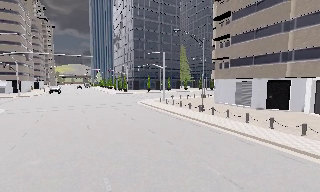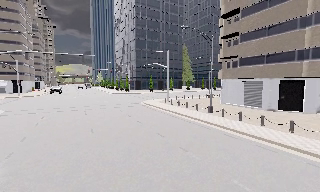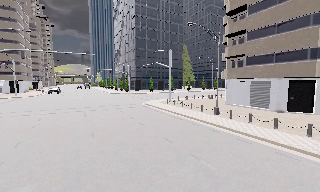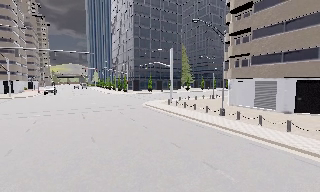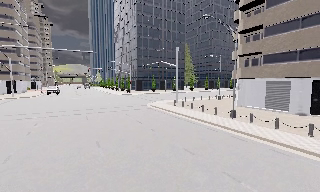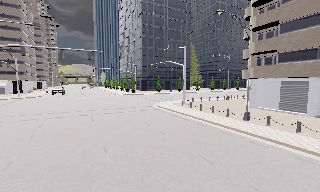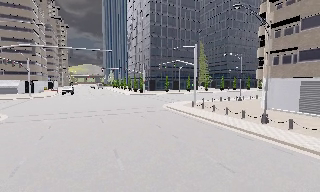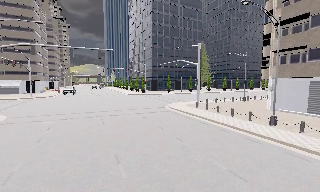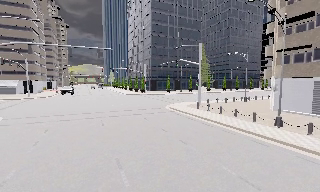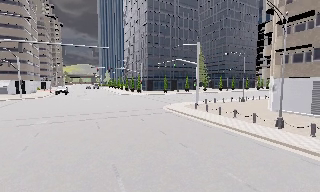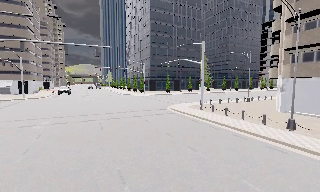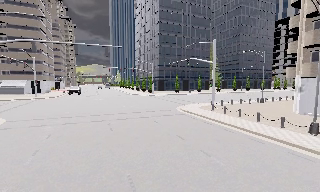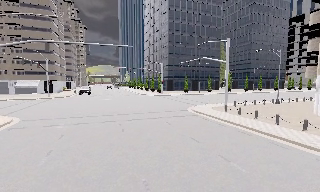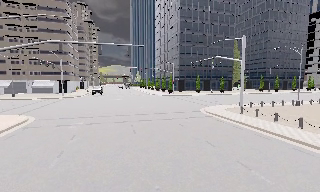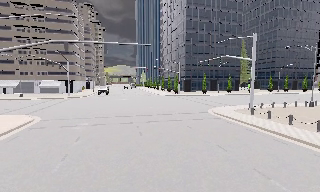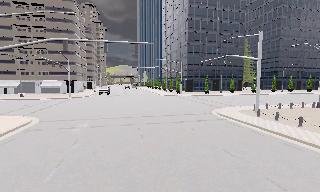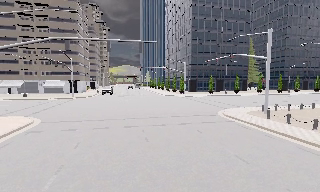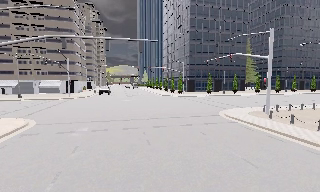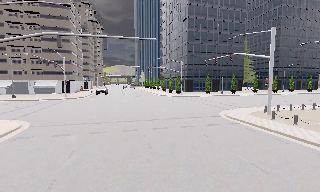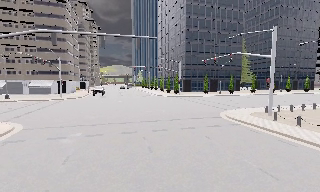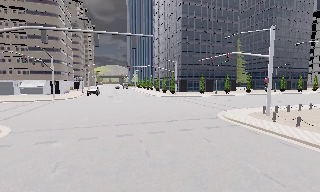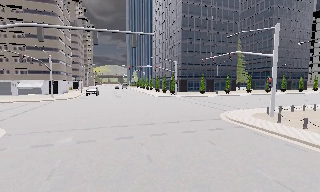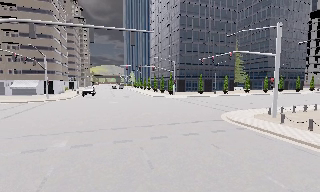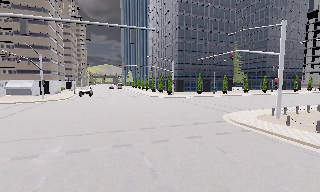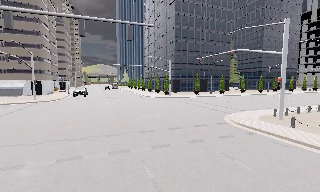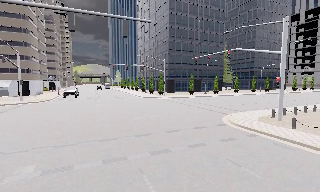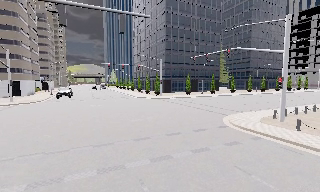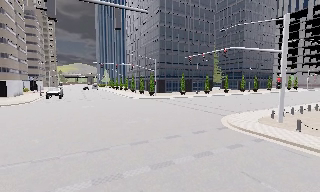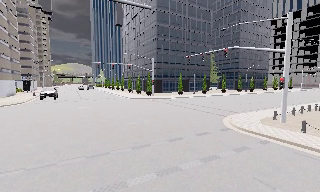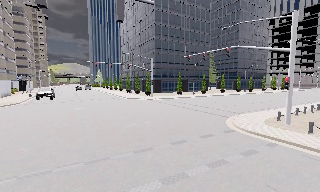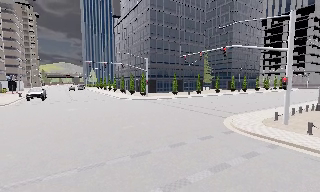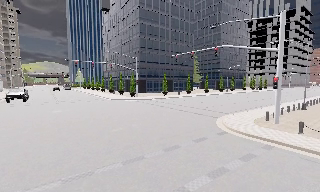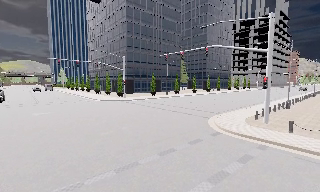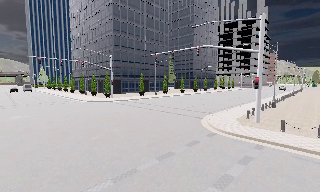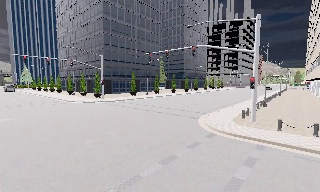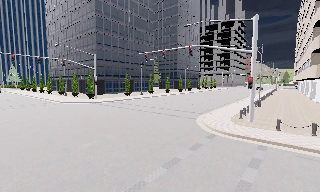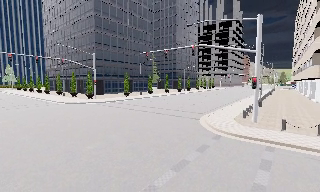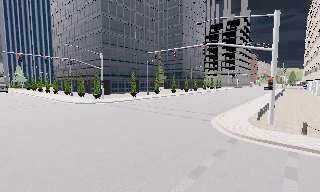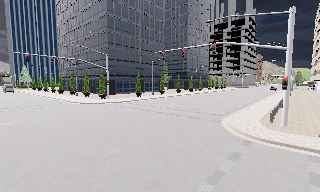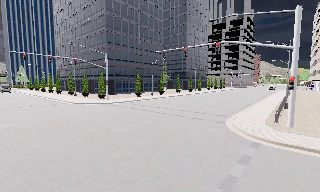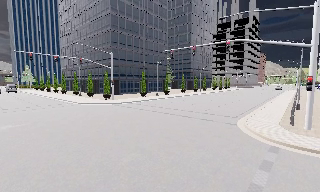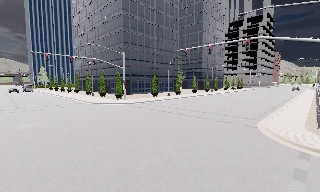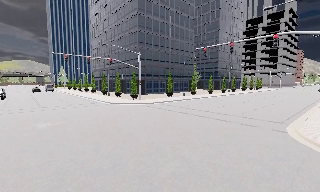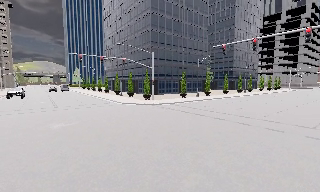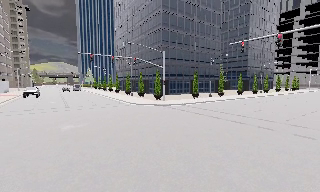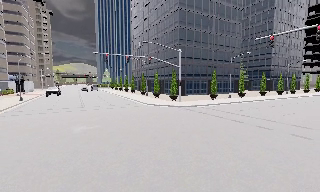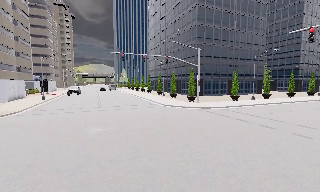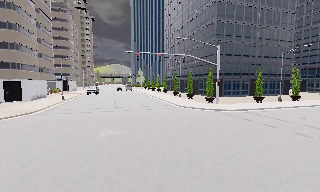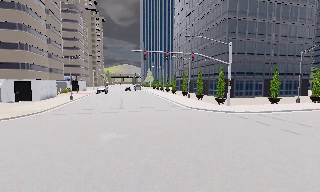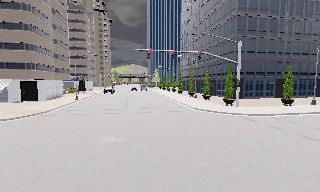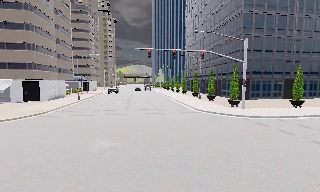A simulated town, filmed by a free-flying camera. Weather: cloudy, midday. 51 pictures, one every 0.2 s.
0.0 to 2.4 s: The camera travels forward and to its left, about 8 m, so what stands in front looms larger. It loses speed.
2.4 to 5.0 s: The camera travels forward, about 7 m, so what stands in front looms larger.
5.0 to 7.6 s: The camera pans to its right, which is clockwise from overhead, by about 25 degrees. It travels forward and to its left, about 7 m, so what stands in front looms larger.
7.6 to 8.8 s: The scene slides to the right, as the camera pans about 15 degrees to its left. It travels forward and to its left, about 3.5 m, so what stands in front looms larger.
8.8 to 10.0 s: The camera pans to its left, which is counterclockwise from overhead, by about 25 degrees. It travels forward, about 5 m, so what stands in front looms larger.
The film runs backward here.
